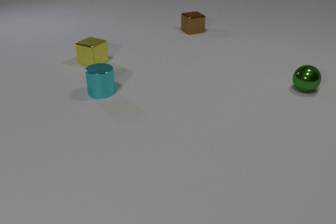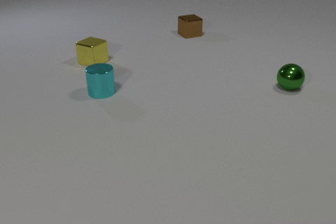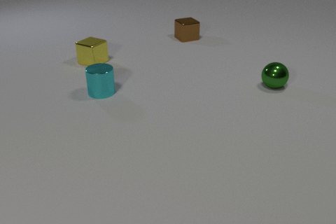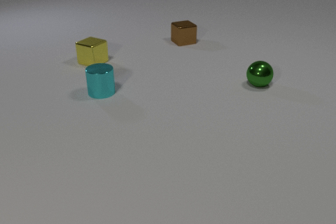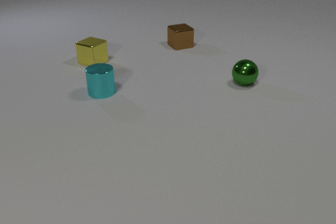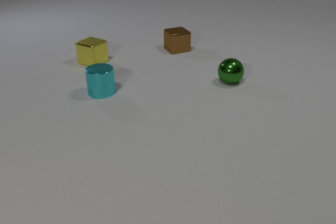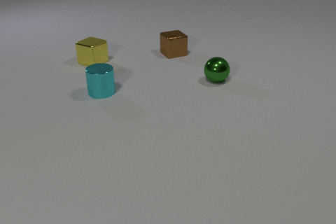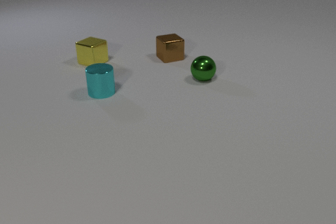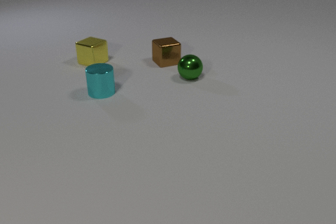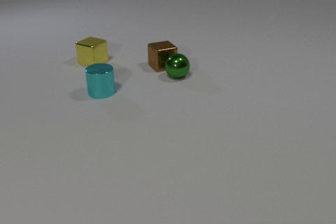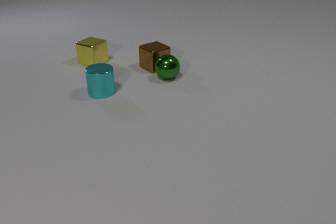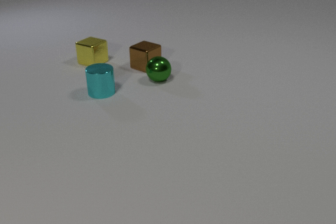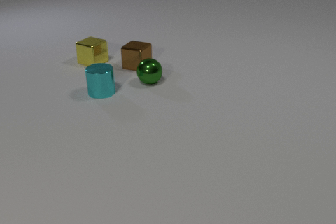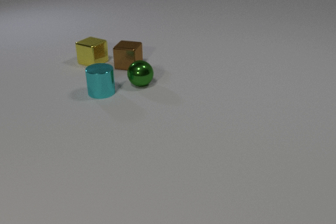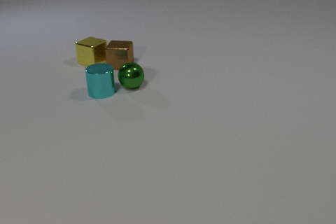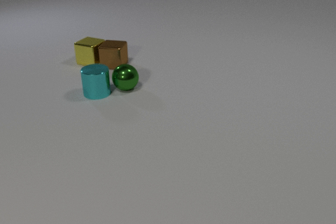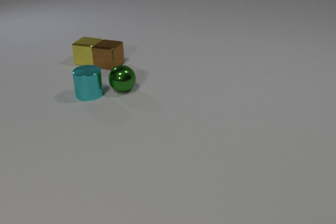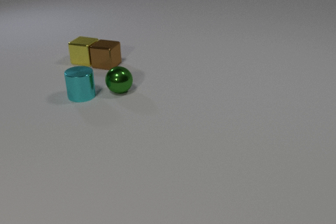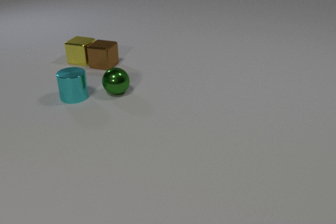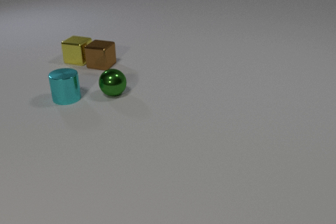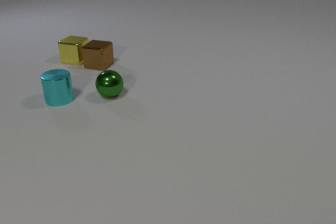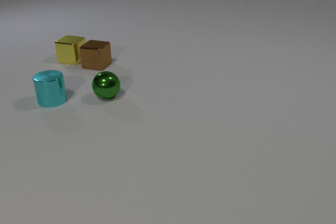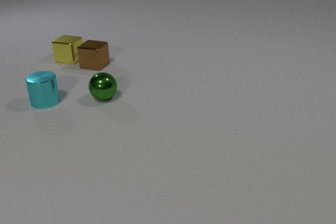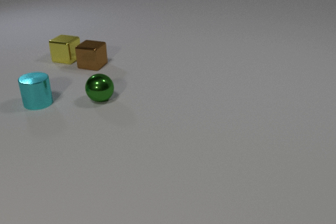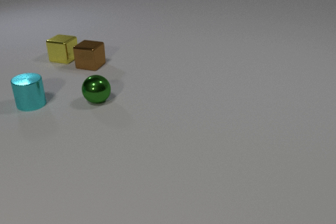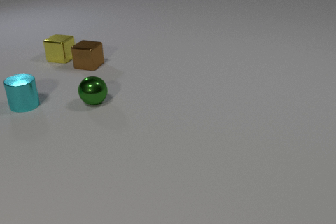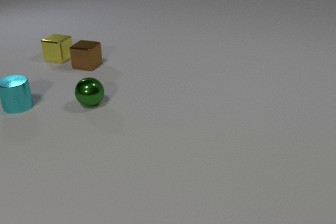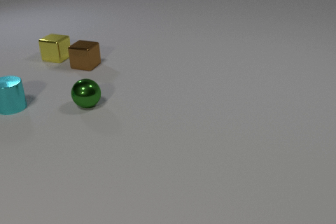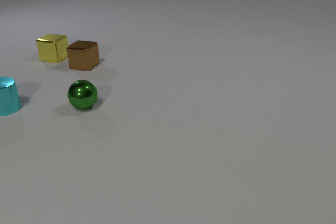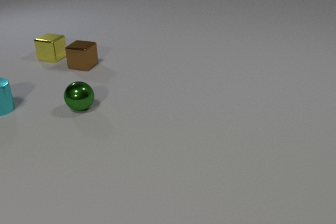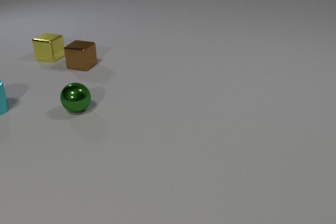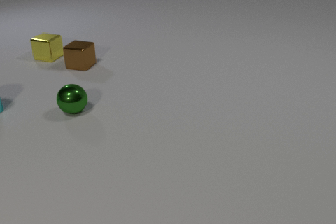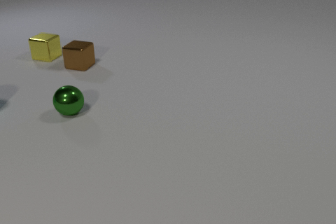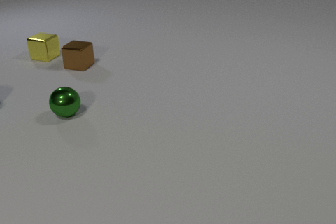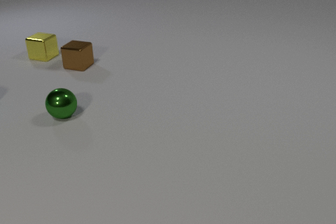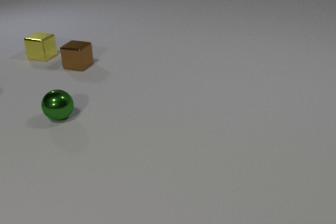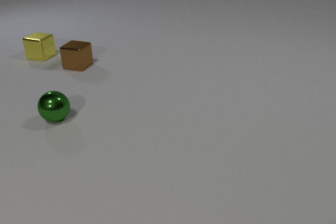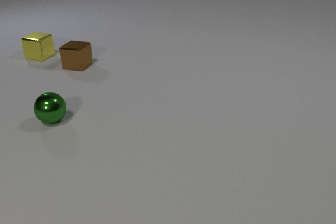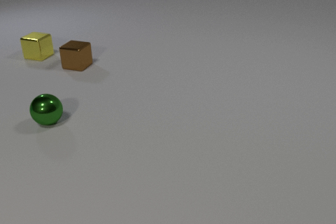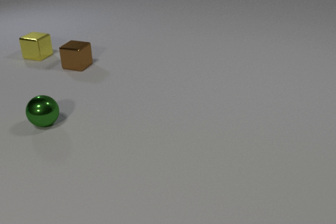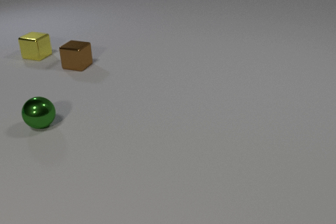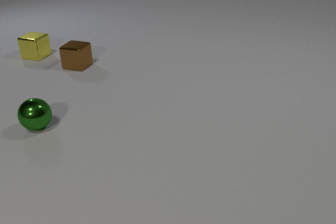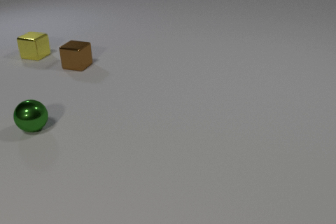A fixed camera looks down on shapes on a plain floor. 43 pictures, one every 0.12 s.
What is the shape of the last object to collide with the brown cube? cube.
What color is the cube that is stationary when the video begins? yellow.
Are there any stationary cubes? no.
0.00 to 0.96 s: The brown metal cube slides toward the camera. The green metal sphere rolls to the left.
0.96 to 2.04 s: The brown metal cube slides to the left, spins counterclockwise seen from above by about 60 degrees, its near face sliding to the right. The green metal sphere rolls to the left and toward the camera. The cyan metal cylinder slides to the left. The yellow metal cube slides to the left. The brown metal cube and the green metal sphere collide. The brown metal cube and the yellow metal cube collide. The green metal sphere and the cyan metal cylinder collide.
2.04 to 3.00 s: The brown metal cube slides to the left. The green metal sphere rolls to the left and toward the camera. The cyan metal cylinder slides to the left. The yellow metal cube slides to the left and away from the camera.
3.00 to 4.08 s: The brown metal cube slides to the left. The green metal sphere rolls to the left and toward the camera. The cyan metal cylinder slides to the left, leaves at the left edge. The yellow metal cube slides to the left and away from the camera.
4.08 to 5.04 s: The green metal sphere rolls to the left and toward the camera. The yellow metal cube slides to the left and away from the camera.
